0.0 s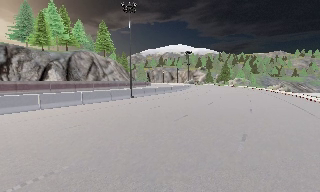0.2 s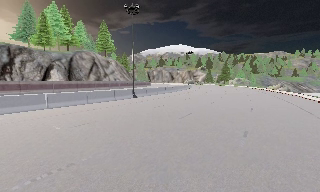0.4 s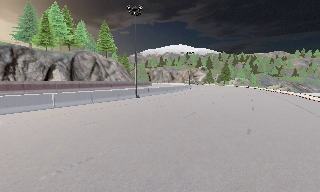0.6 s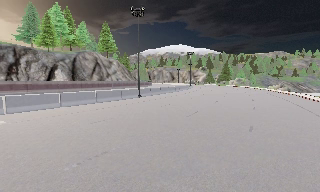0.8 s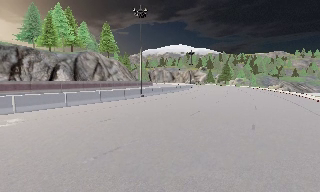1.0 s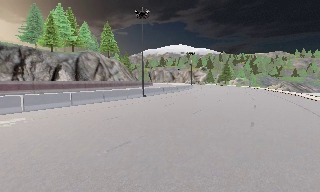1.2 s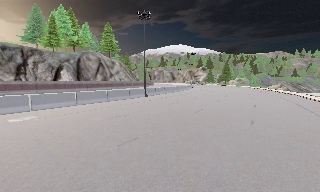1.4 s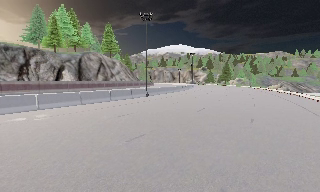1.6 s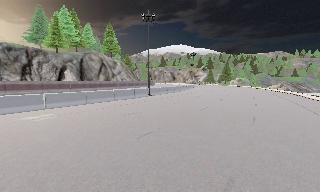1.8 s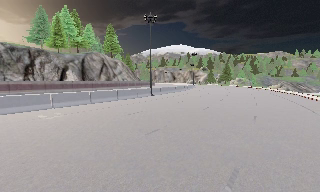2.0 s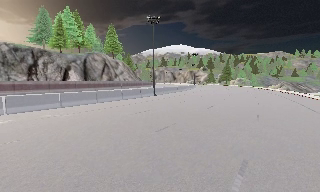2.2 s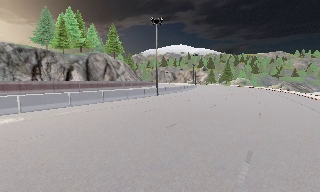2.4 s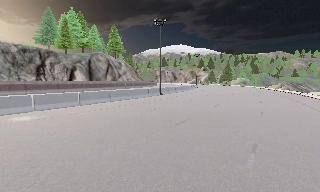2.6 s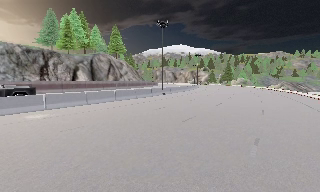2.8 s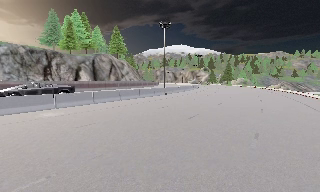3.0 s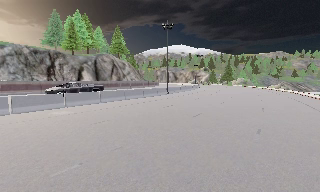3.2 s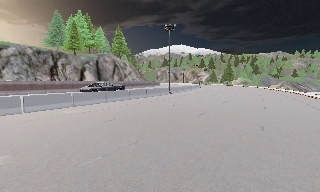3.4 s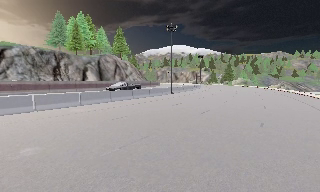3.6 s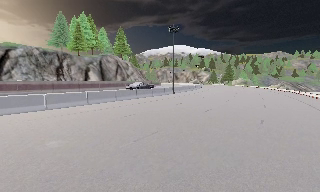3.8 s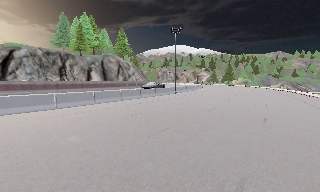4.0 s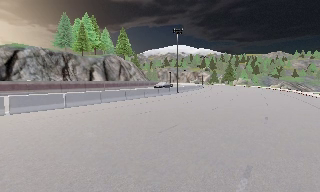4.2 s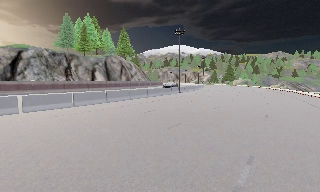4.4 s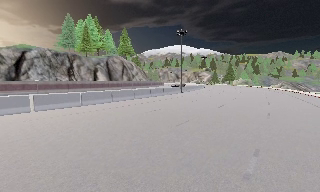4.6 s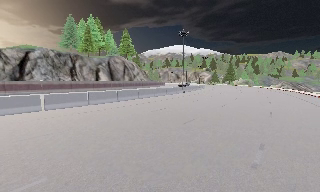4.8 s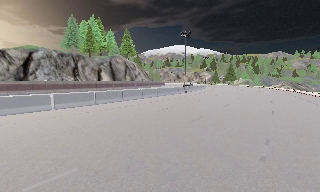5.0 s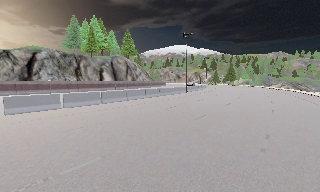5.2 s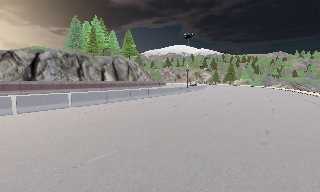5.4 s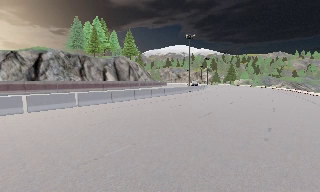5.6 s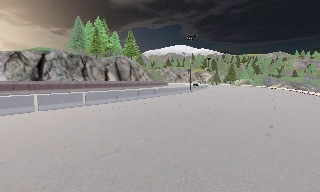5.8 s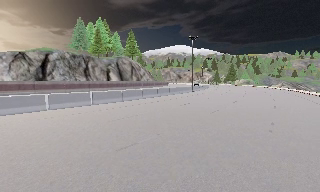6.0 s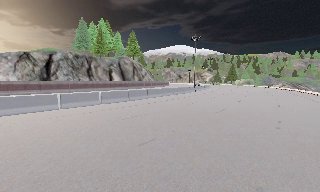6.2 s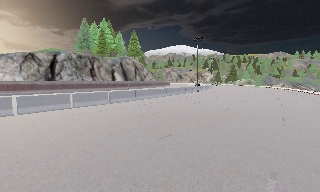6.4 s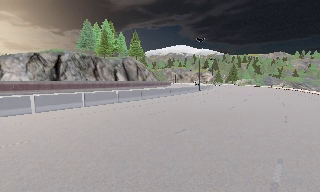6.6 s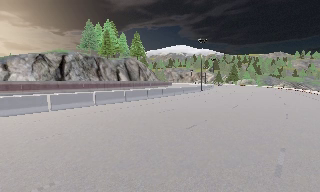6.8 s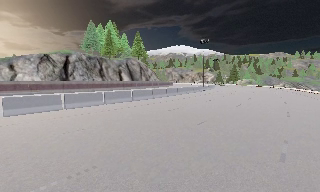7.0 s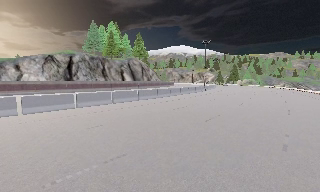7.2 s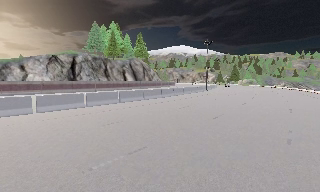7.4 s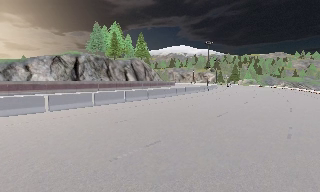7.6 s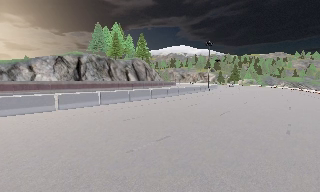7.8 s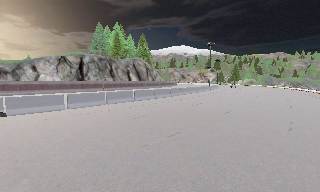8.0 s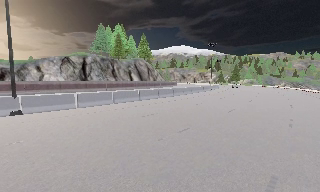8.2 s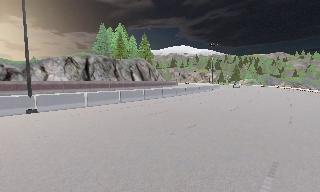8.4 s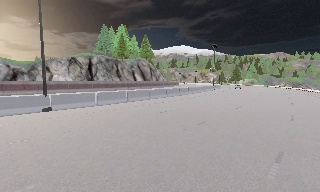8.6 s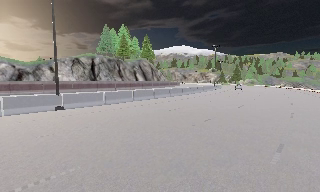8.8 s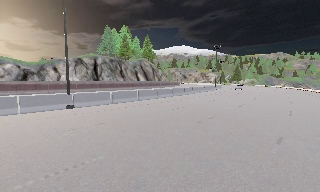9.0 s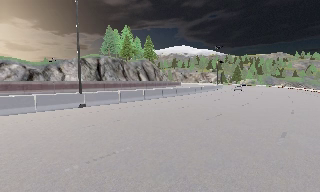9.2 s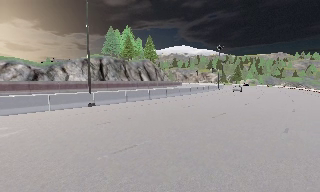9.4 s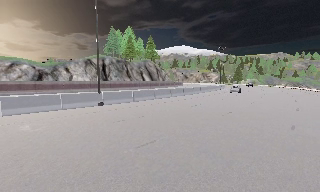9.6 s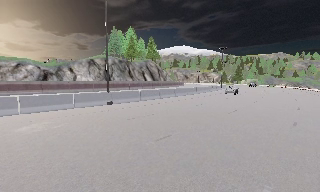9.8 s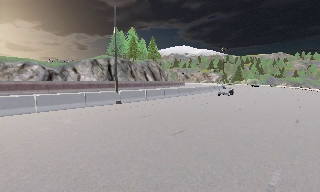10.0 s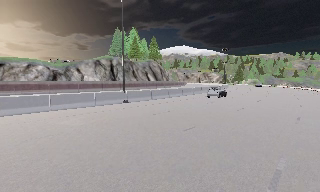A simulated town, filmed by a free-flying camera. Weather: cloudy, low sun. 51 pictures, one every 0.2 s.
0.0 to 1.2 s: The camera travels backward and to its left, about 3 m, so what stands in front gets smaller.
1.2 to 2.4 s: The camera travels backward and to its left, about 3.5 m, so what stands in front gets smaller. It gains speed.
2.4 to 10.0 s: The camera travels backward and to its left, about 30 m, so what stands in front gets smaller.
The film runs backward here.
